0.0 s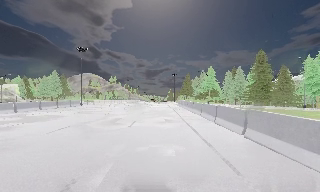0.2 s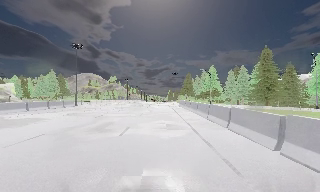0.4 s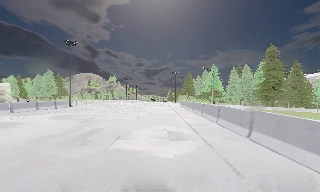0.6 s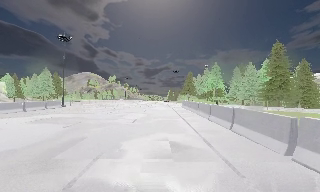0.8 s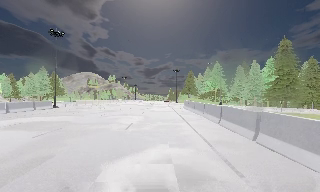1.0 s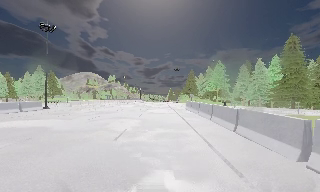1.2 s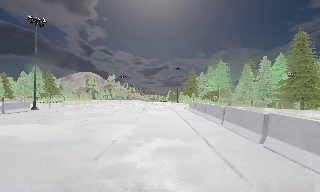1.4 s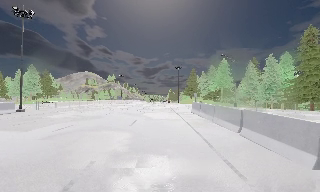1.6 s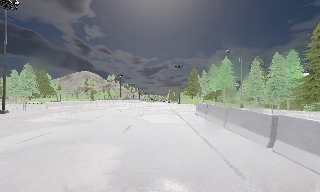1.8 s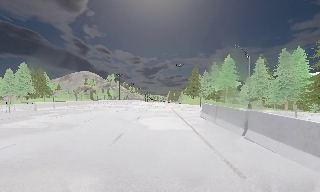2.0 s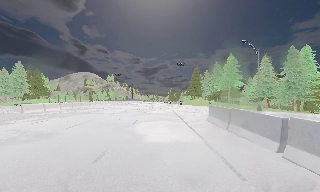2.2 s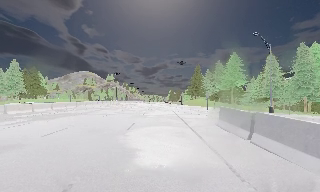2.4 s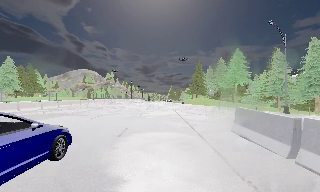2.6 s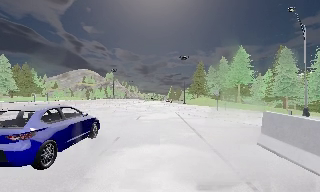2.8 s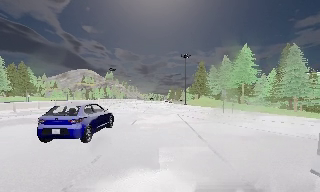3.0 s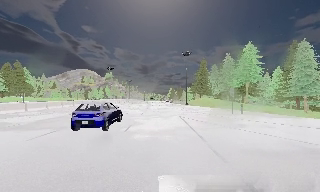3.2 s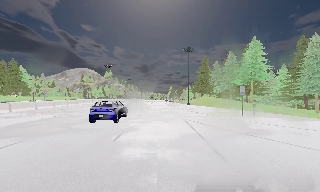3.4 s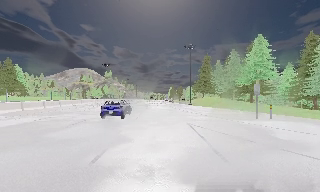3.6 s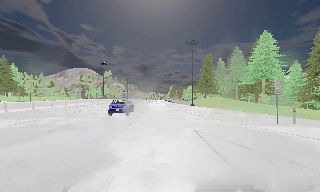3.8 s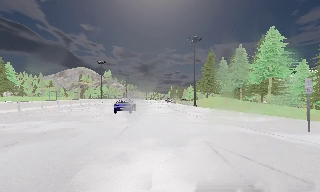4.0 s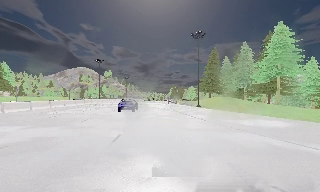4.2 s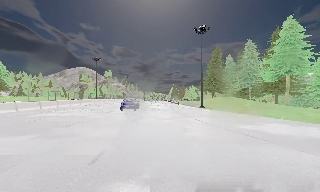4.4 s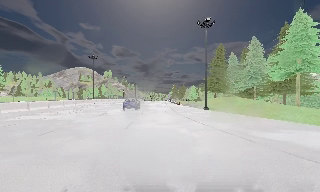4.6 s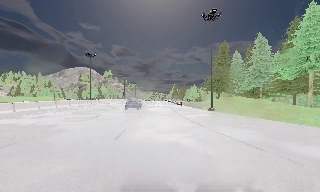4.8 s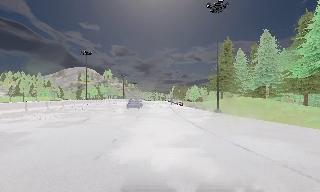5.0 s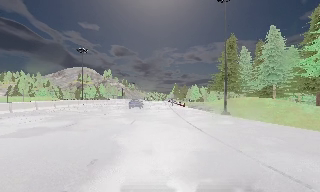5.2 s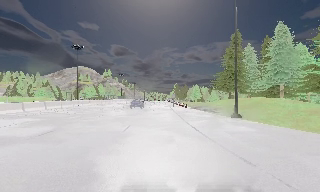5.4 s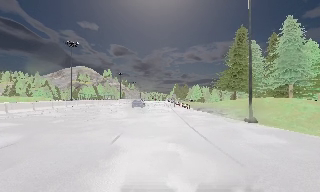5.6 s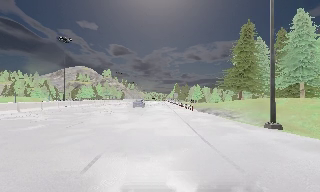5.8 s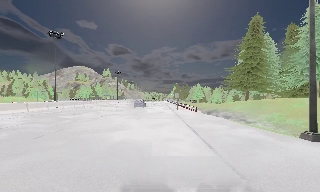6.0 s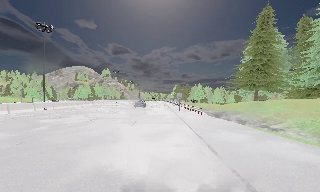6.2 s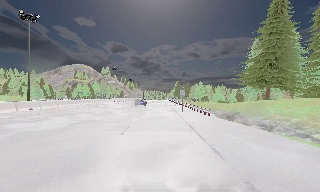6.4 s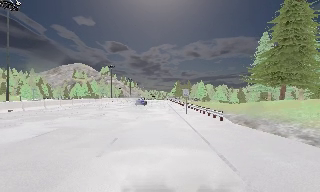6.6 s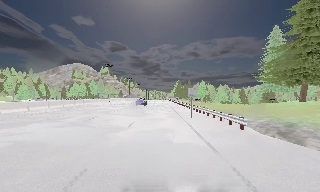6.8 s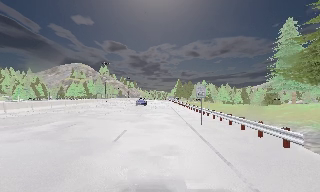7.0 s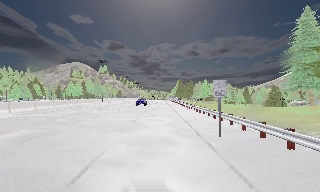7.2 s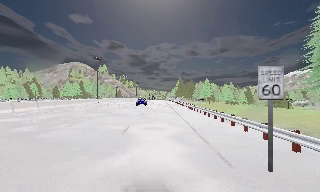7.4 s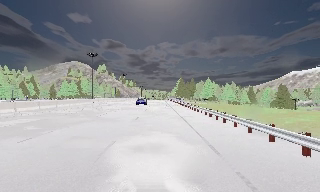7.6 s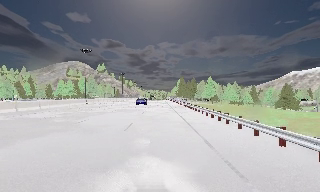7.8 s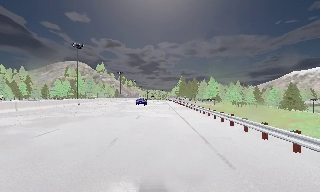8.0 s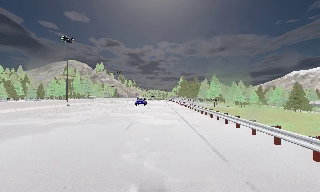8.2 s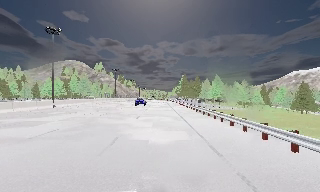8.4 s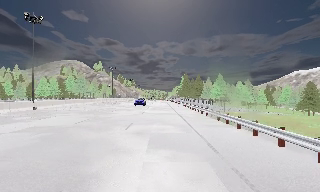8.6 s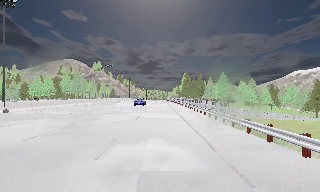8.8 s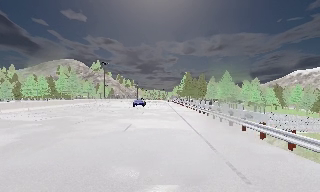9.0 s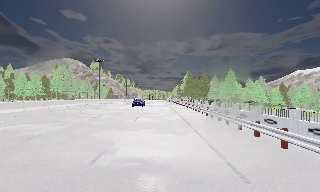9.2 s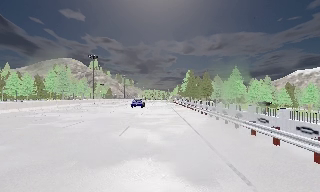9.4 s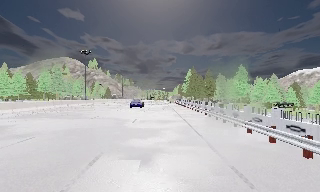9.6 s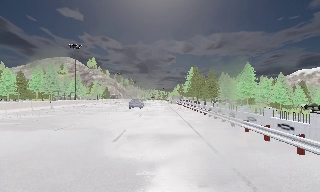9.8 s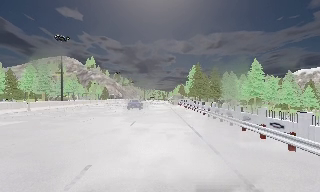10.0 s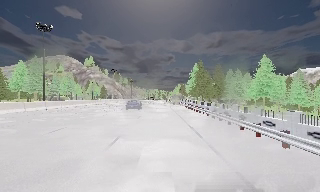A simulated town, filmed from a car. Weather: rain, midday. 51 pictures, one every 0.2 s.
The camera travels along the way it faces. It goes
forward.
0.0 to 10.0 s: The camera travels forward, about 130 m, so what stands in front looms larger. It gains speed.
The film runs forward here.
